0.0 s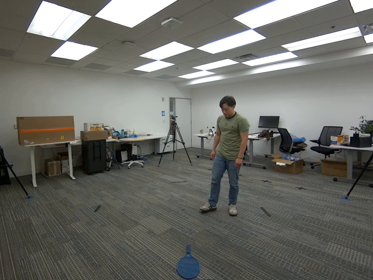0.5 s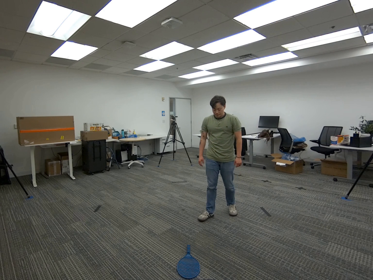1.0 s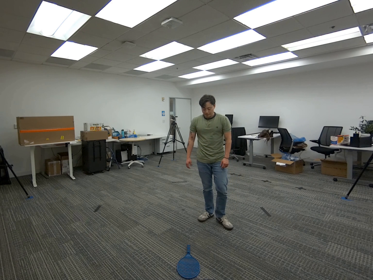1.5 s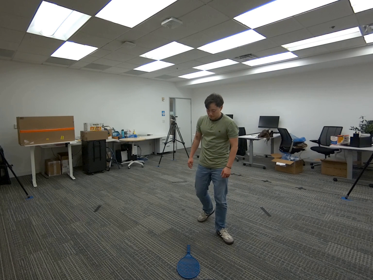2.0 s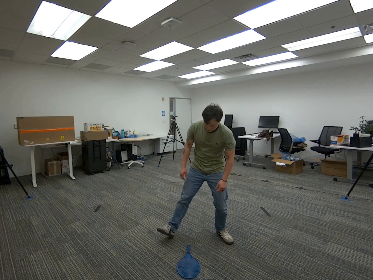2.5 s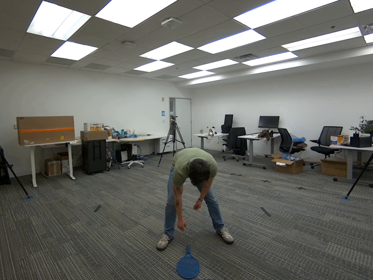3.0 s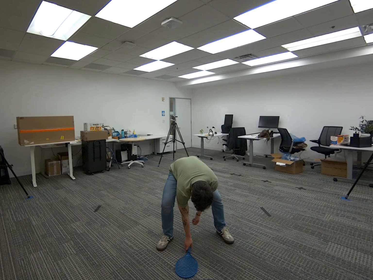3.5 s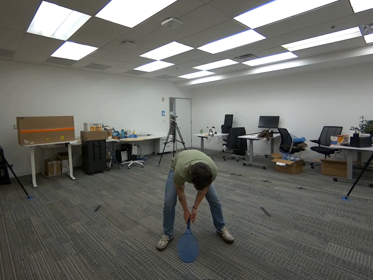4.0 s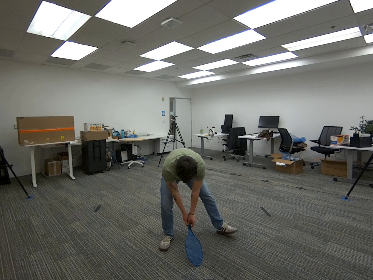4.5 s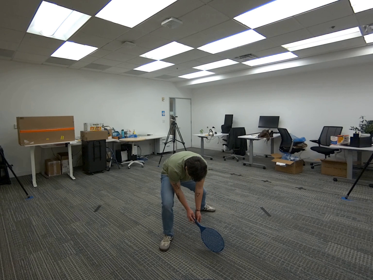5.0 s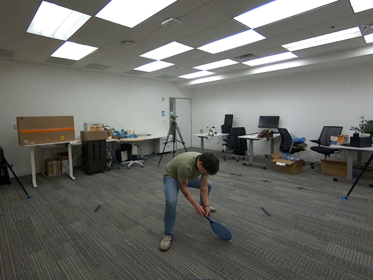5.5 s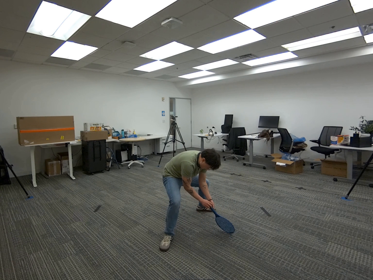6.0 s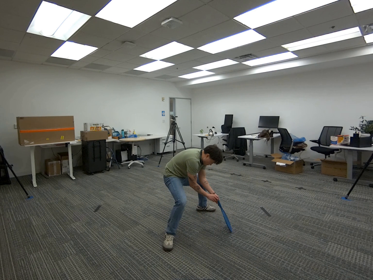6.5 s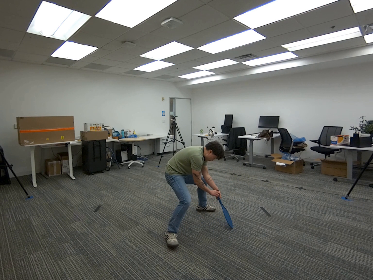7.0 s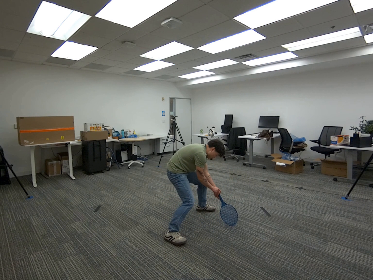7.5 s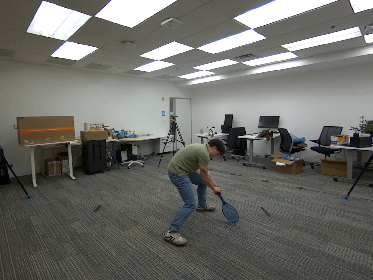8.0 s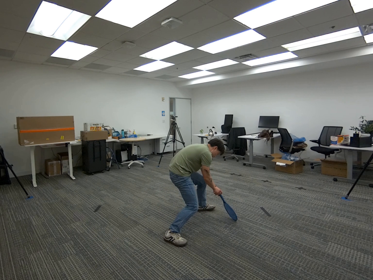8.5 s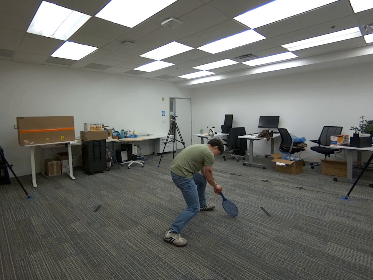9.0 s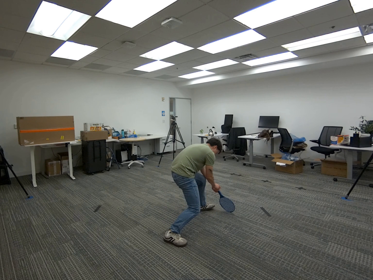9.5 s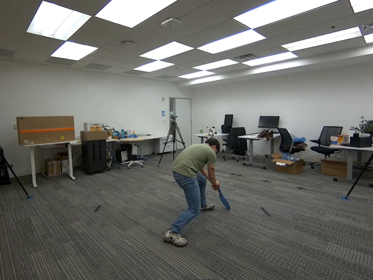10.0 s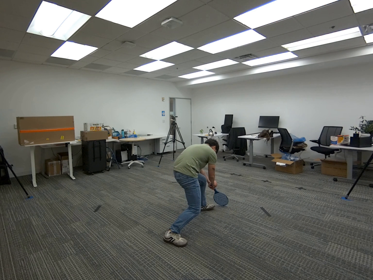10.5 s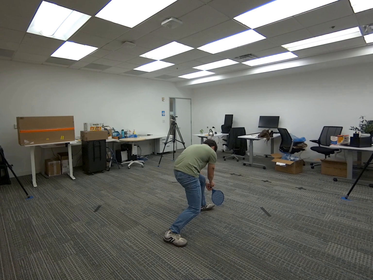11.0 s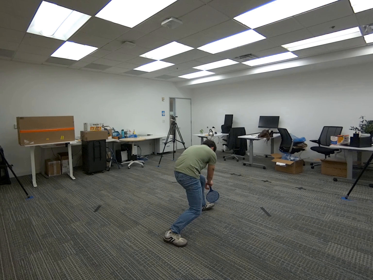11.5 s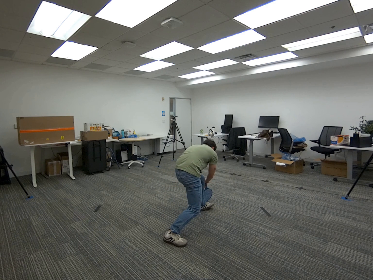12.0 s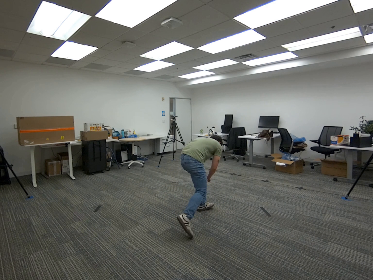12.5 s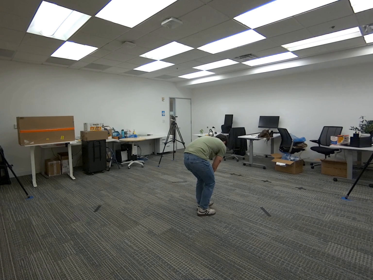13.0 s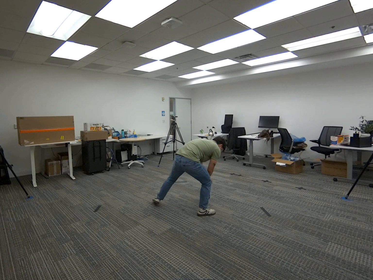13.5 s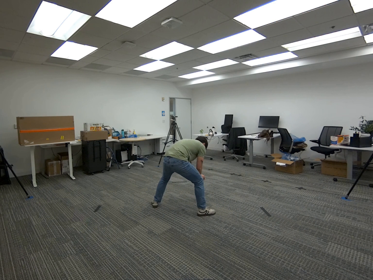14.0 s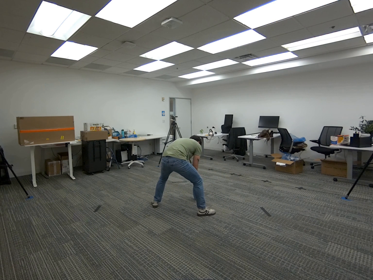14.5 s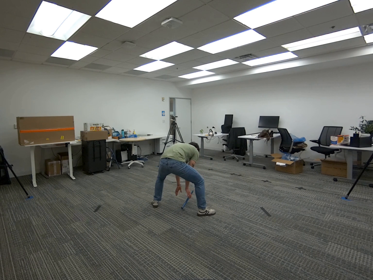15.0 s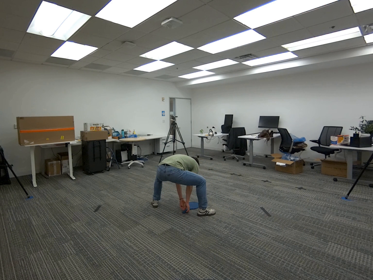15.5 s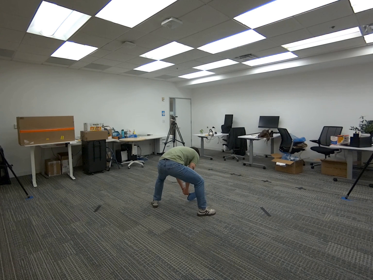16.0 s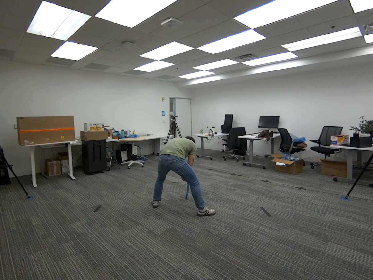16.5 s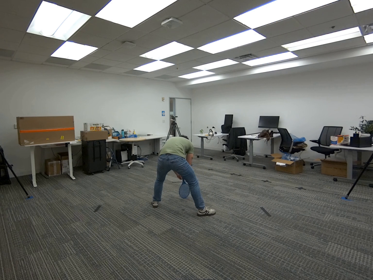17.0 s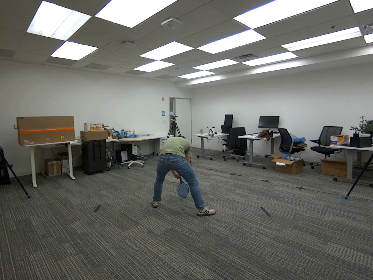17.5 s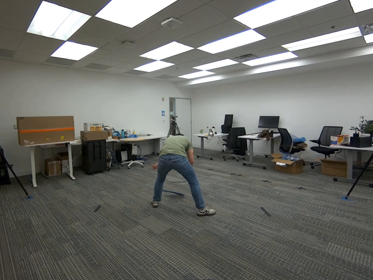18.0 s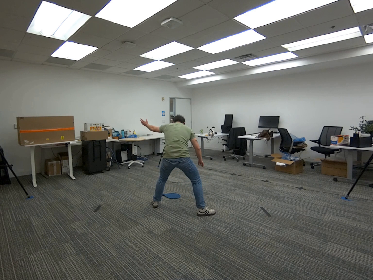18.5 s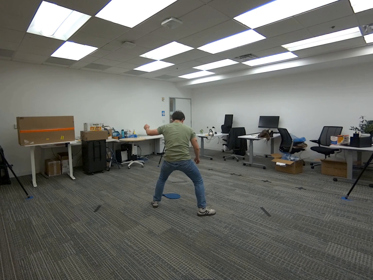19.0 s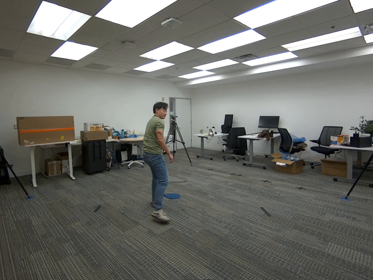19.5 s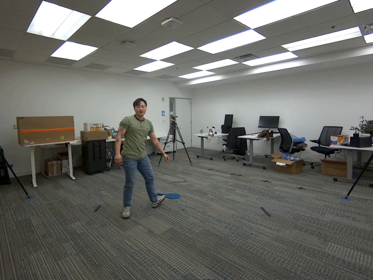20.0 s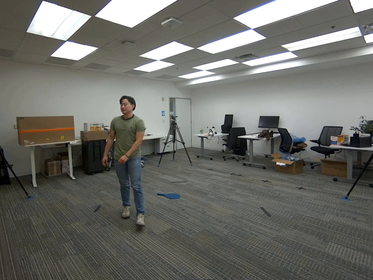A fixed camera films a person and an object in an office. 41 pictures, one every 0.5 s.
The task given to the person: Walk to the tennis racket on the ground and pick it up by the handle. Place the head of the racket on the ground, then use both hands to spin the racket in a circular motion along the ground. When you are finished, place the racket back on the ground.
